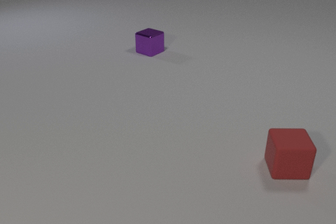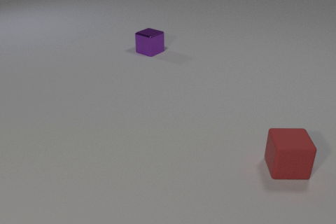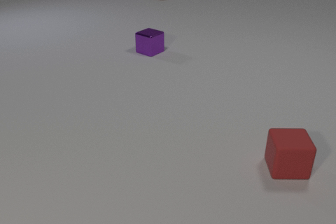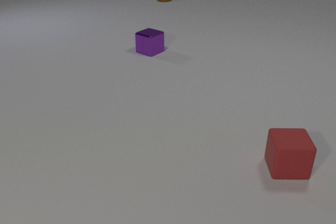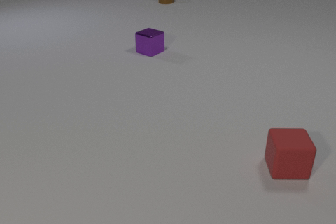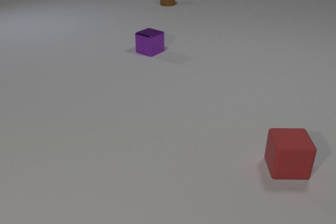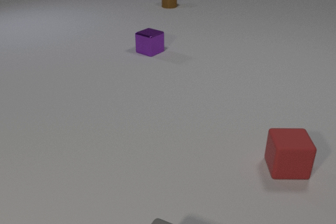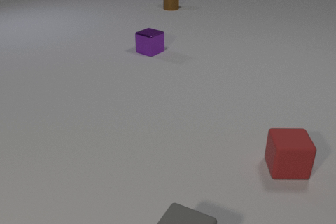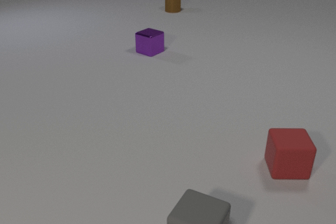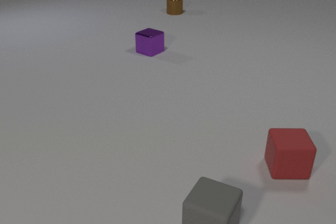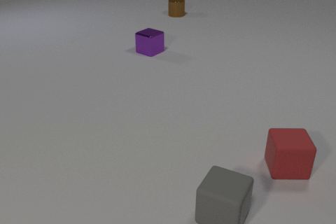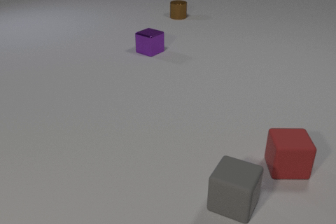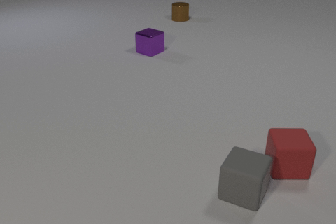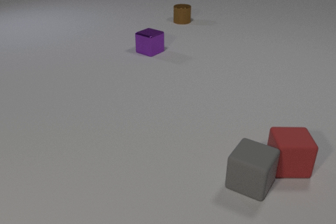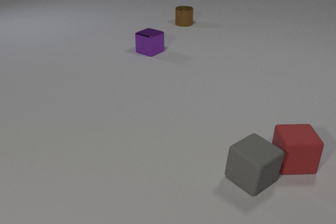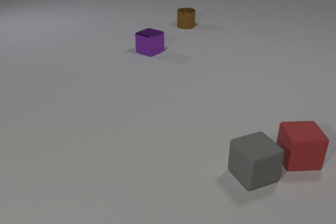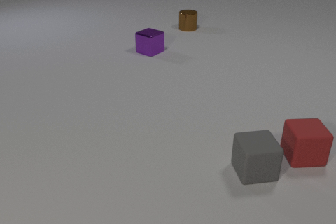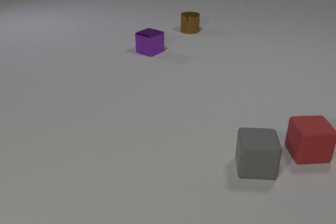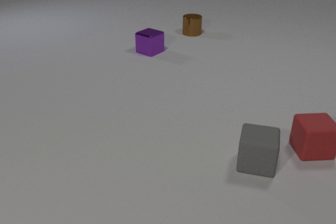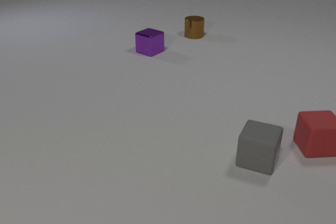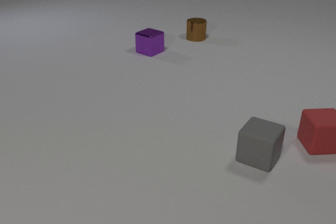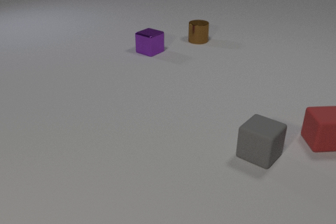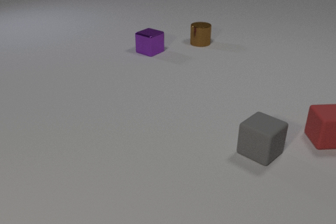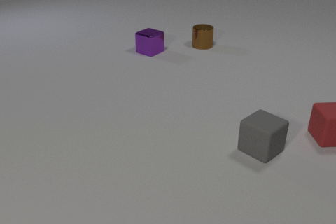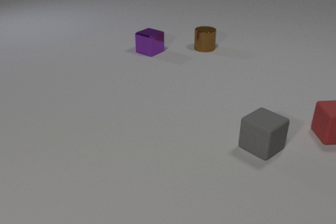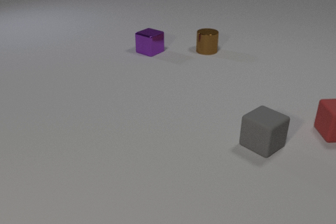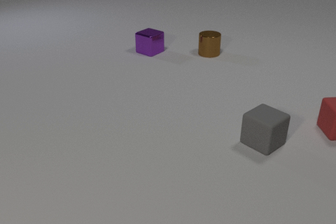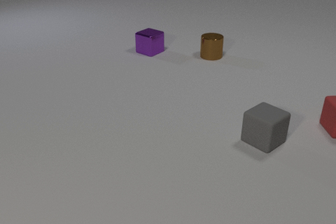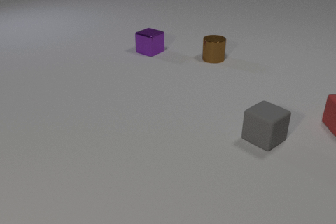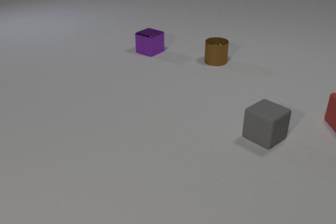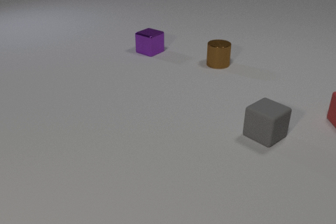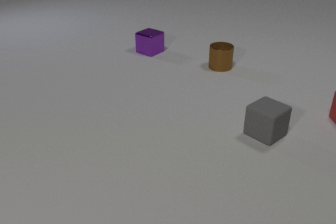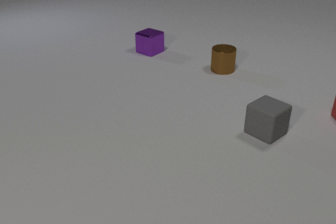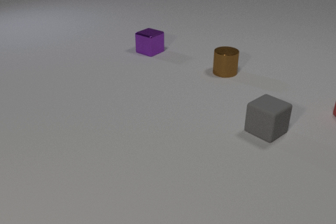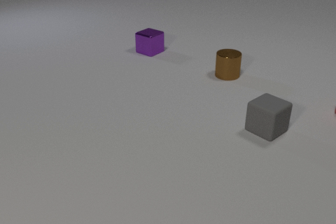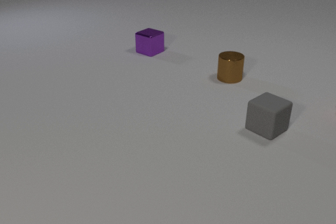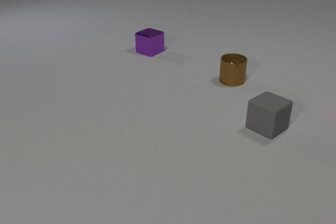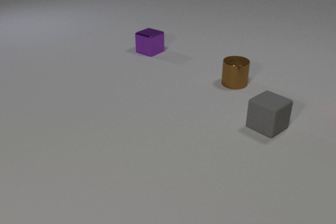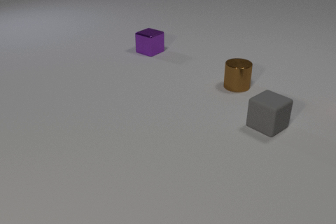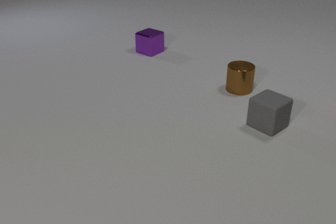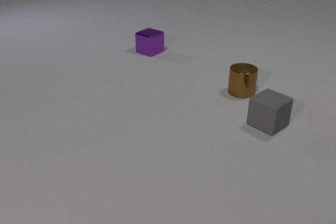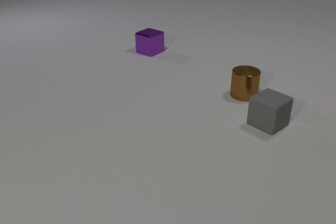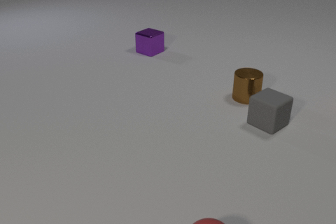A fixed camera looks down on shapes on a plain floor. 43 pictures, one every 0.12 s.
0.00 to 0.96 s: The gray rubber cube comes in at the bottom edge, slides away from the camera and to the right. The brown metal cylinder comes in at the top edge, slides toward the camera.
0.96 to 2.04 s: The gray rubber cube slides away from the camera and to the right, spins so that its near face slides to the left, clockwise seen from above. The red rubber cube slides away from the camera and to the right. The brown metal cylinder slides toward the camera. The gray rubber cube and the red rubber cube collide.
2.04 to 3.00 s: The gray rubber cube slides away from the camera, spins so that its near face slides to the left, clockwise seen from above. The red rubber cube slides away from the camera and to the right. The brown metal cylinder slides toward the camera.
3.00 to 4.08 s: The gray rubber cube slides away from the camera. The red rubber cube slides away from the camera and to the right. The brown metal cylinder slides toward the camera.
4.08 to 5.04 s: The gray rubber cube slides away from the camera. The red rubber cube leaves at the right edge. The brown metal cylinder slides toward the camera and to the right. The red rubber sphere comes in at the bottom edge.
What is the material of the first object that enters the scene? metal.
How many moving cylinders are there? 1.
What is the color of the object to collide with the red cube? gray.
